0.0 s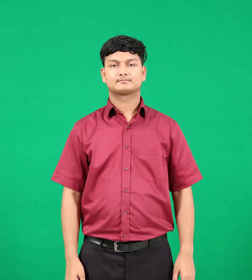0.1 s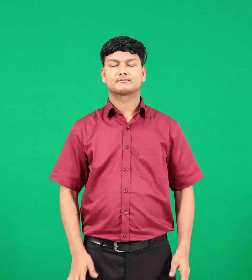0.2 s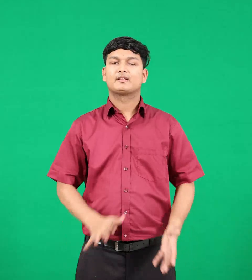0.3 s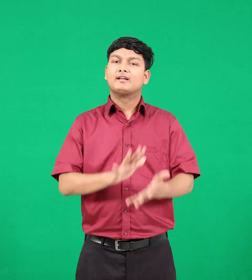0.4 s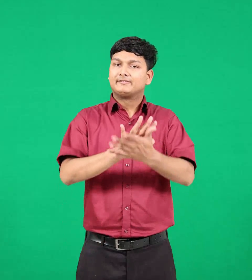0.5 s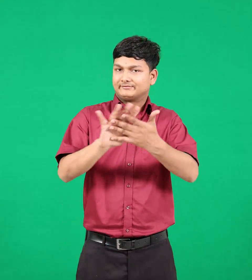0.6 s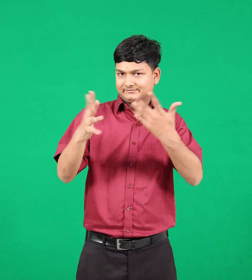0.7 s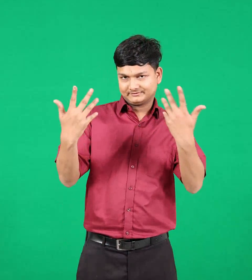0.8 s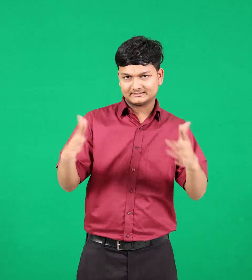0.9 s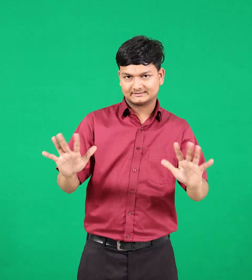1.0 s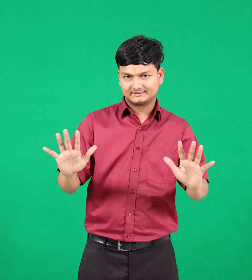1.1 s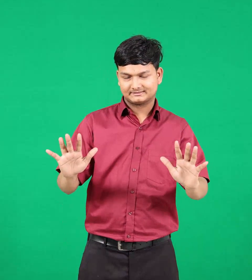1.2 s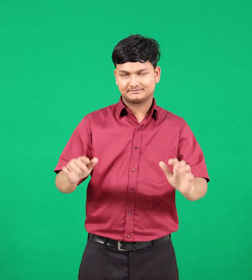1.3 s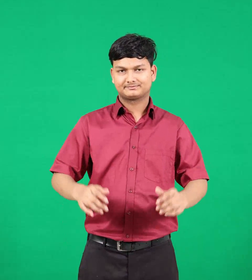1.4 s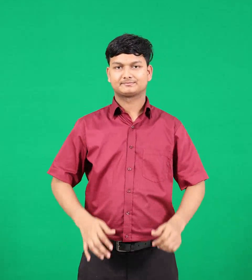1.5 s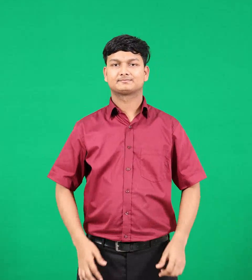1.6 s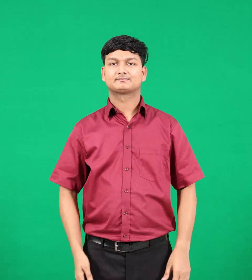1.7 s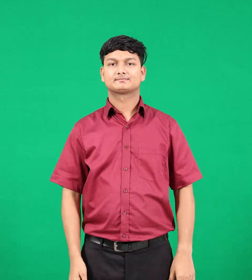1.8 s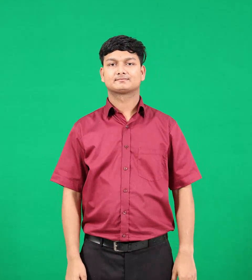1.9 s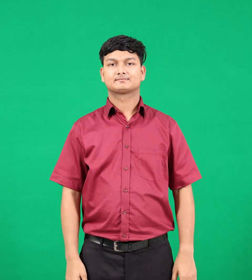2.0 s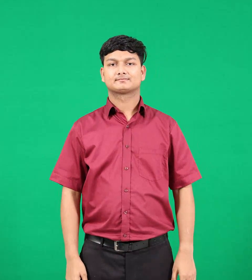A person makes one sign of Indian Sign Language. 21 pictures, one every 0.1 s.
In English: end
